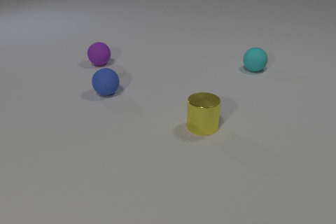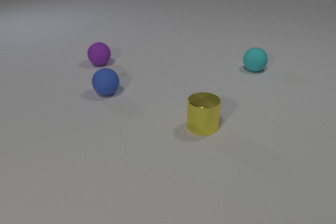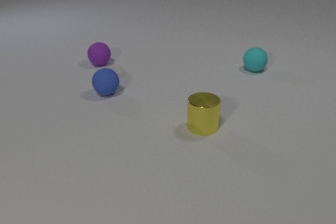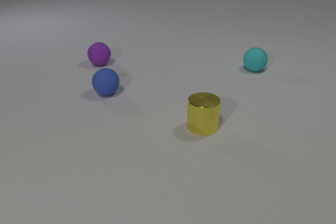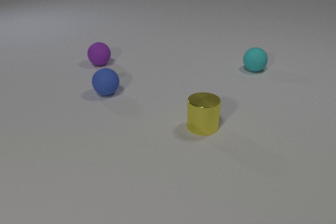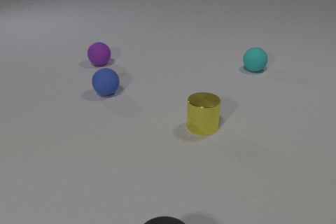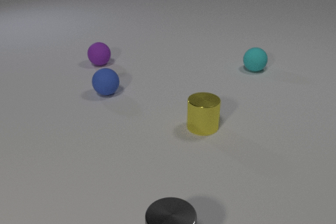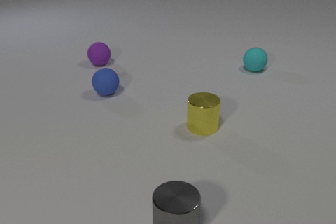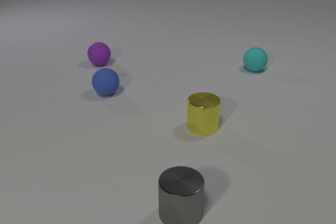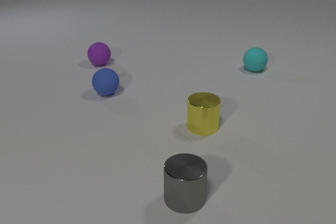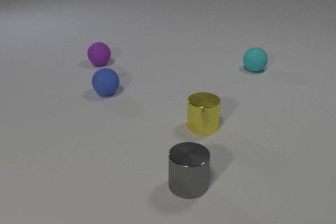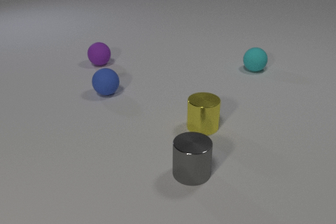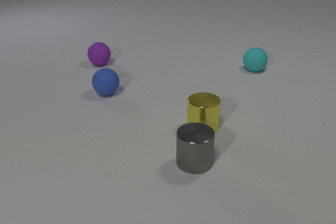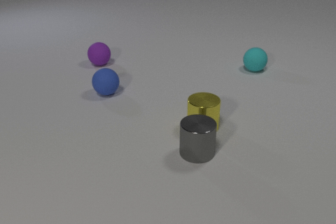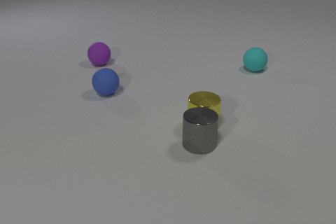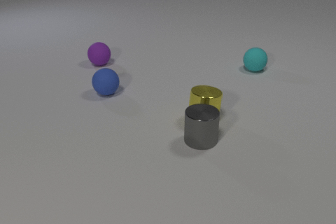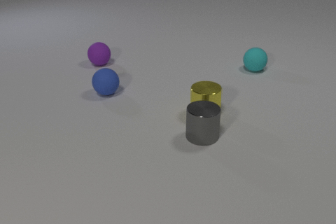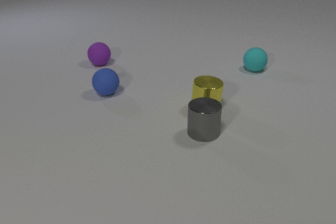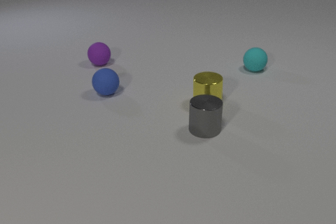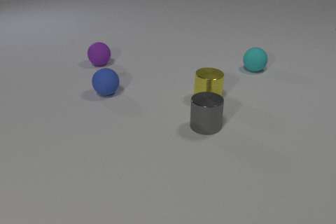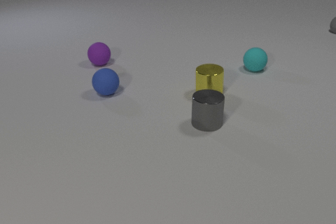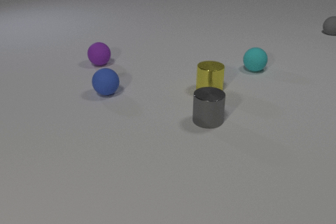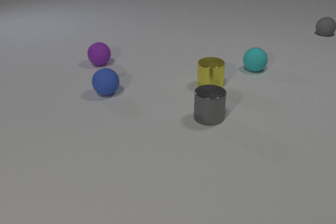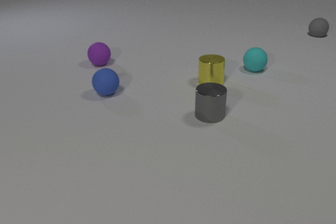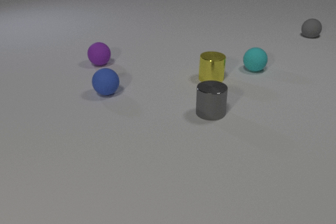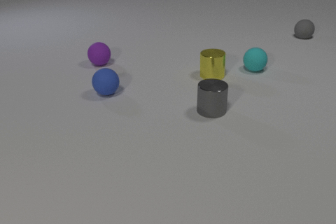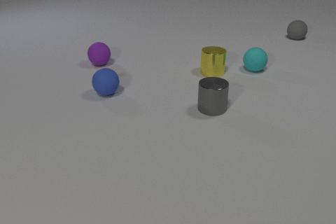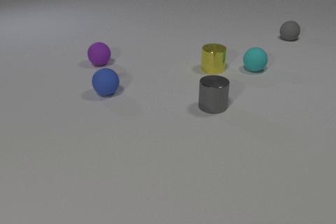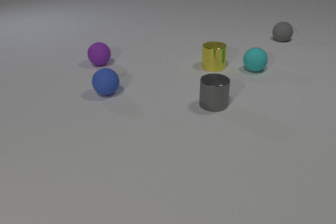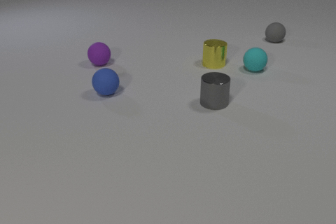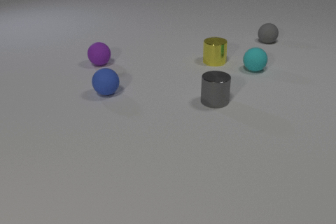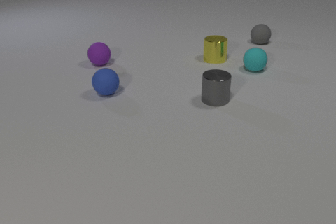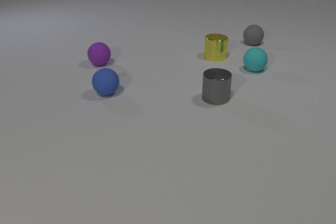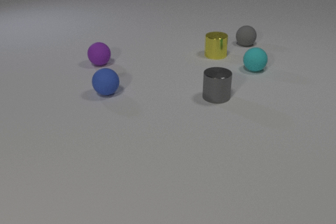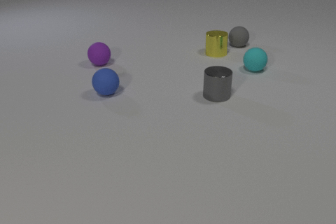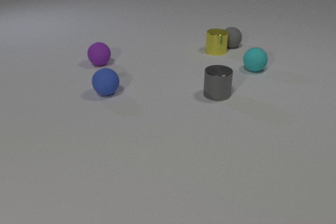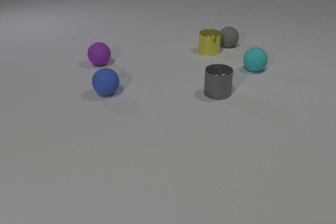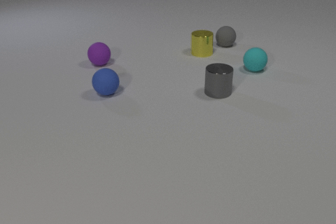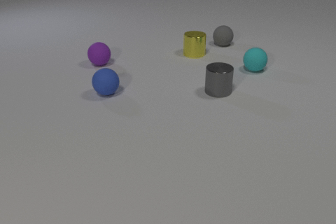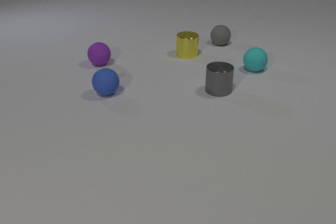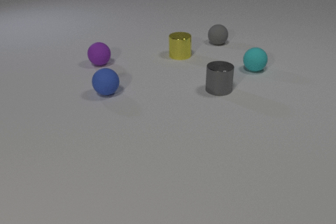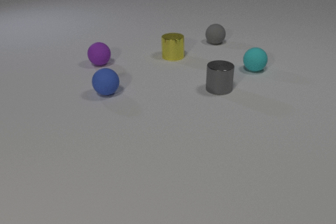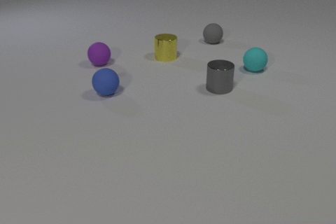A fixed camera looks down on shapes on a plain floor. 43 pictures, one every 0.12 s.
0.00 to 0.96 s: The gray metal cylinder comes in at the bottom edge, slides away from the camera.
0.96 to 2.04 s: The gray metal cylinder slides away from the camera. The yellow metal cylinder slides away from the camera. The gray metal cylinder and the yellow metal cylinder collide.
2.04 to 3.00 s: The gray metal cylinder slides away from the camera. The yellow metal cylinder slides away from the camera. The gray rubber sphere comes in at the right edge, rolls to the left and toward the camera.
3.00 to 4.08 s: The gray metal cylinder slides away from the camera. The yellow metal cylinder slides away from the camera. The gray rubber sphere rolls to the left and toward the camera.
4.08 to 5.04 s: The gray metal cylinder slides away from the camera. The yellow metal cylinder slides to the left. The gray rubber sphere rolls to the left. The yellow metal cylinder and the gray rubber sphere collide.
What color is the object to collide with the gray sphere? yellow.
What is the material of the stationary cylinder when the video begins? metal.
Are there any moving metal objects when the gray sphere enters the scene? yes.
